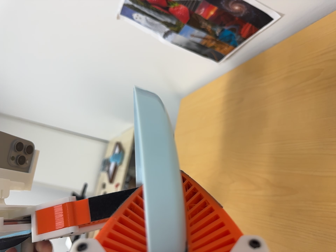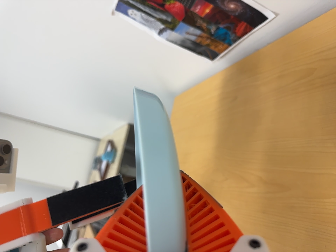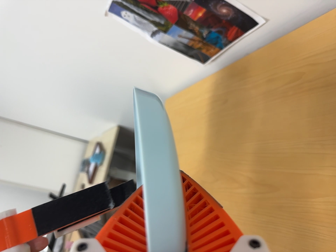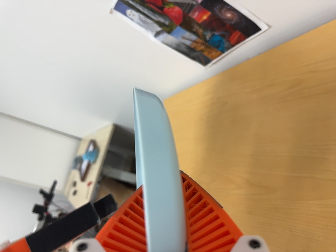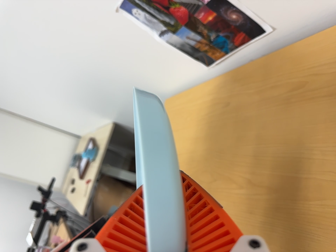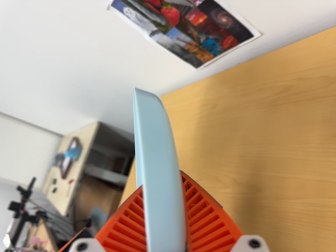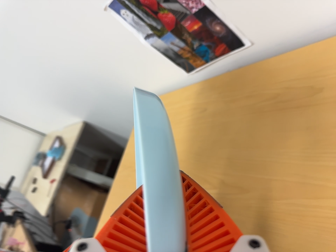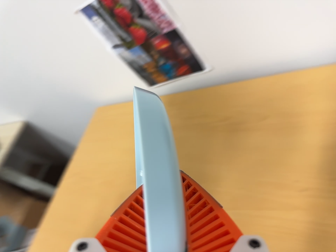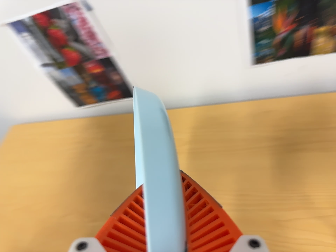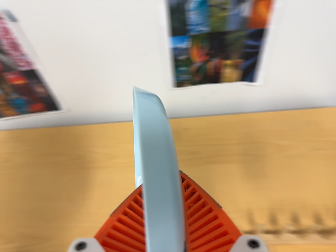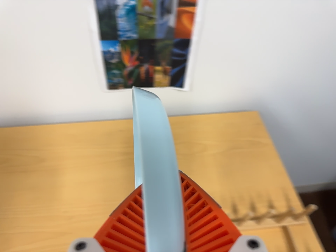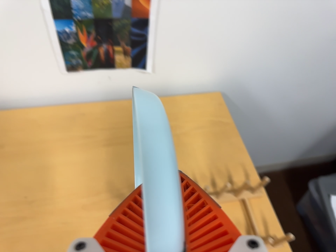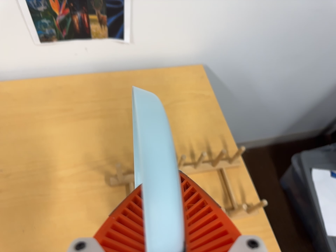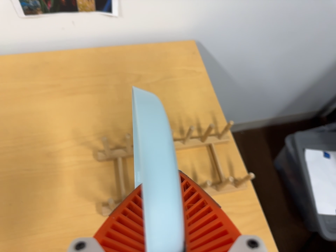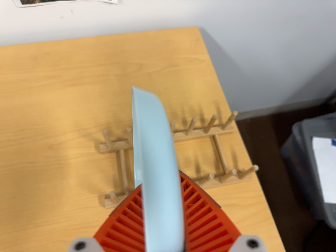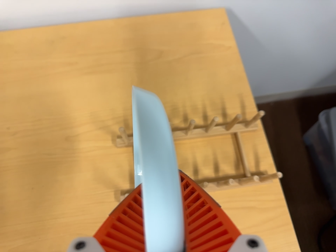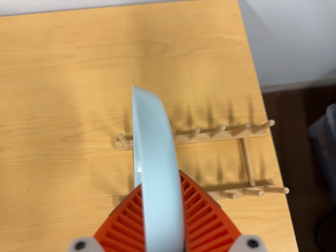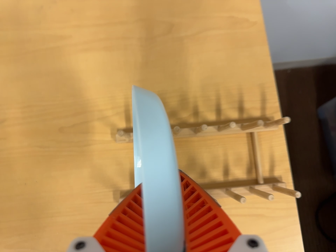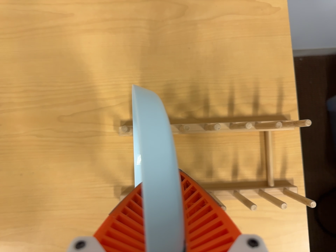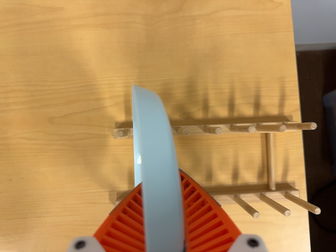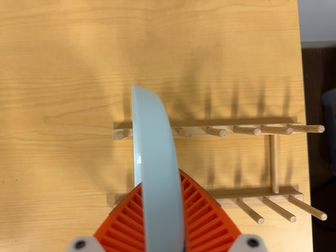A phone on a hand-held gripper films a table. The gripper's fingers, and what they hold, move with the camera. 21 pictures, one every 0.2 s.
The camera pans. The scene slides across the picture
to the left.
0.0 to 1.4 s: The camera pans to its right by about 30 degrees. It travels to its left and backward, about 12 cm. It rolls about its line of sight by about 15 degrees, and the scene rotates clockwise.
1.4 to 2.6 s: The camera swings to its right by about 55 degrees, and the scene slides to the left. It travels to its right, backward and toward the bottom of its view, about 14 cm, so close, fixed things drift to the left.
2.6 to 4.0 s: The camera travels toward the top of its view and forward, about 24 cm. Its aim tips toward the bottom of its view by about 30 degrees.
The film runs forward here.
